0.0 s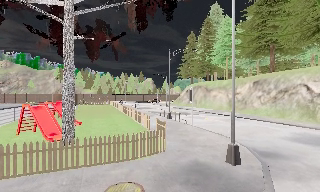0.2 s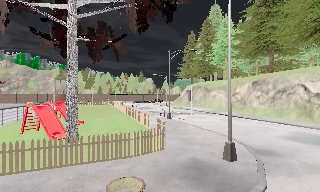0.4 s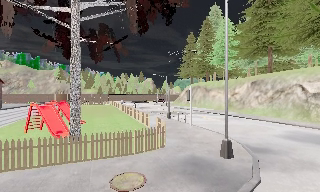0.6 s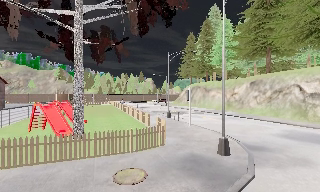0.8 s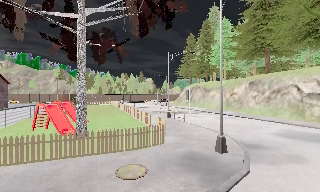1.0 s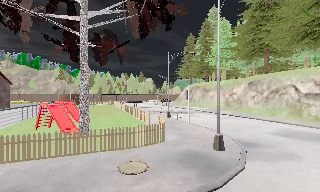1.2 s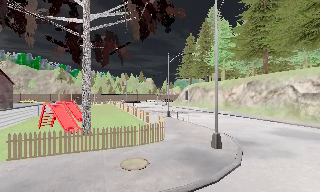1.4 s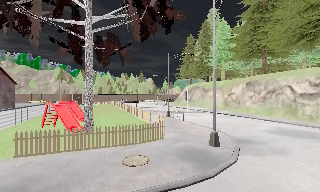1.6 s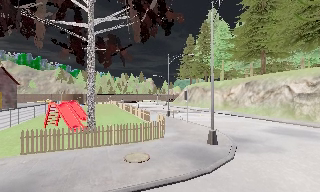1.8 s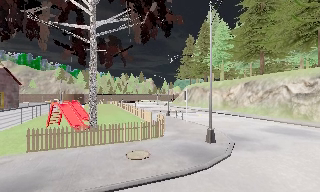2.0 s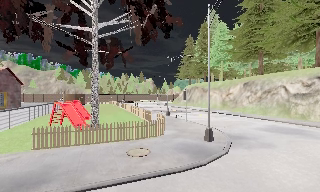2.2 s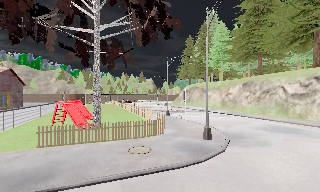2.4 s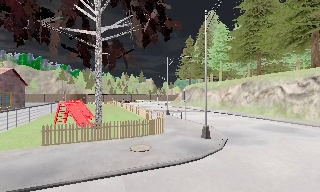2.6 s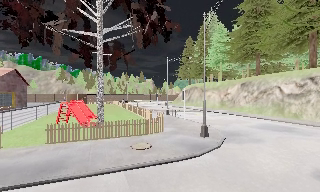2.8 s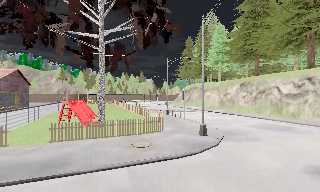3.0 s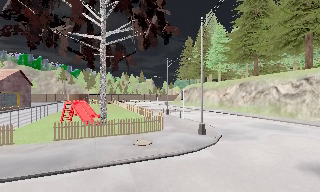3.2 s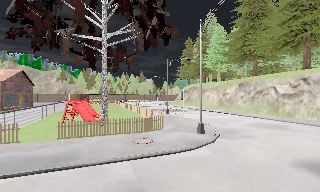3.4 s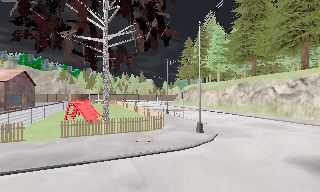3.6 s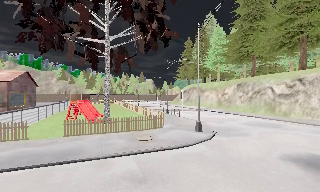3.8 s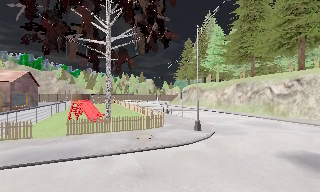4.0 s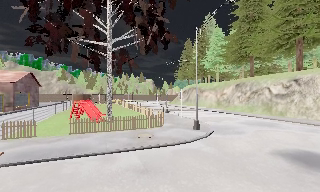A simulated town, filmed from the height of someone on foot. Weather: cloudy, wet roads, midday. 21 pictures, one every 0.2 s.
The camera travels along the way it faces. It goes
backward.
0.0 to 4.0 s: The camera travels backward, about 6 m, so what stands in front gets smaller.
The film runs backward here.
